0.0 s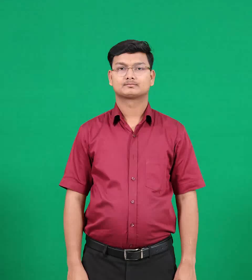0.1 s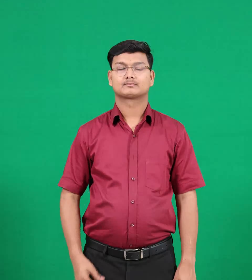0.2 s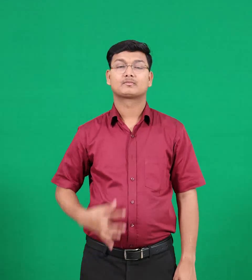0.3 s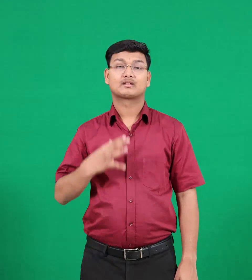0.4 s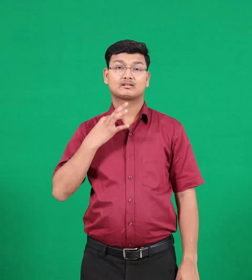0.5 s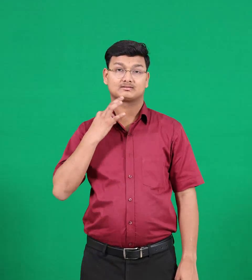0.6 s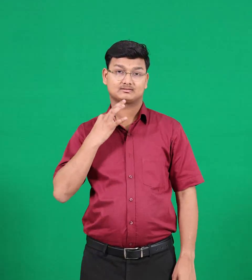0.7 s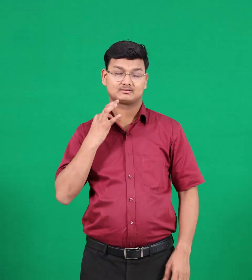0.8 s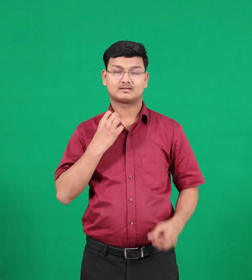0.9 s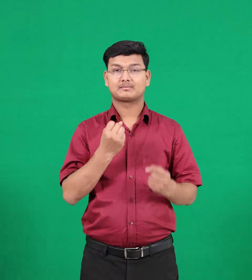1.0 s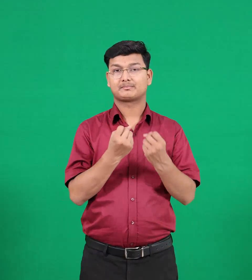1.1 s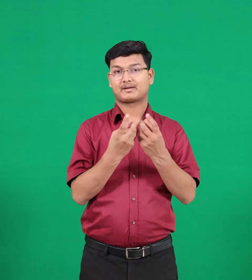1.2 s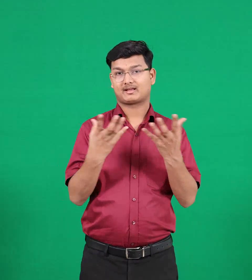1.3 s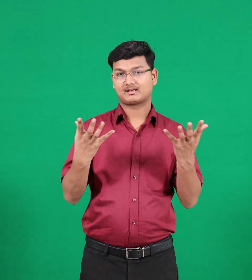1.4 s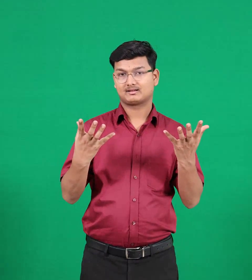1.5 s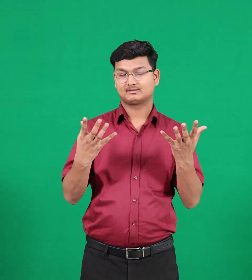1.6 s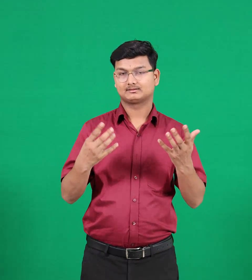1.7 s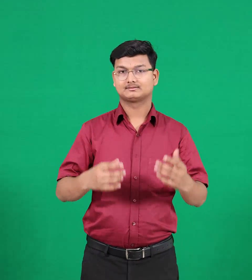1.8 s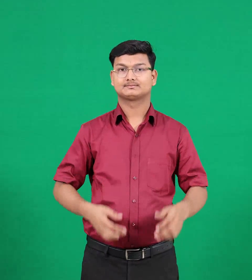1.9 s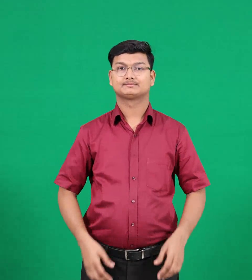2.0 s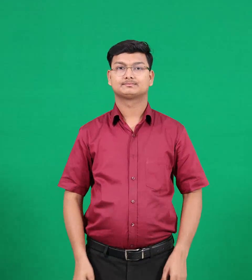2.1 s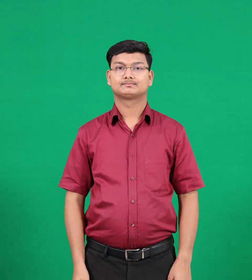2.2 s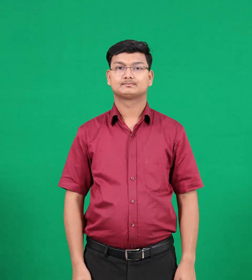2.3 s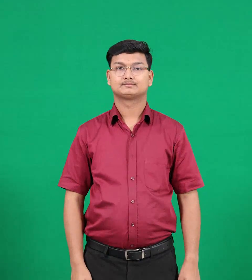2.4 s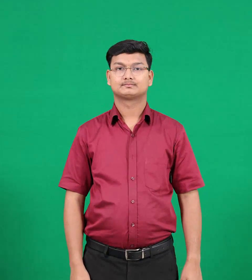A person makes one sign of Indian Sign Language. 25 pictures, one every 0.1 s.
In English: clothes
